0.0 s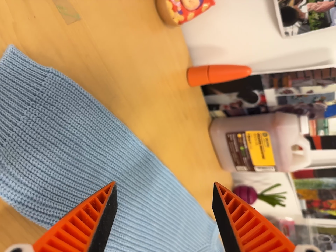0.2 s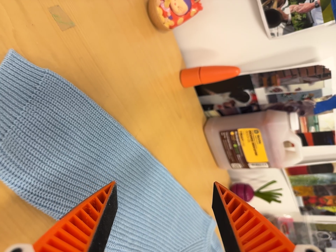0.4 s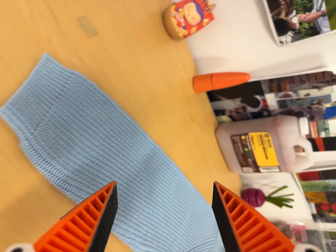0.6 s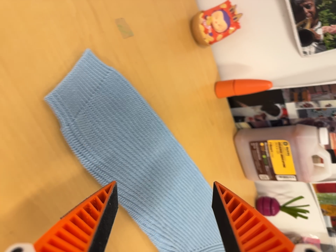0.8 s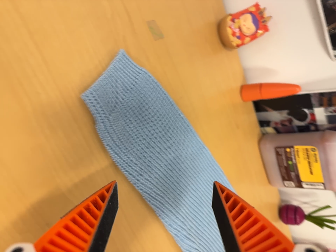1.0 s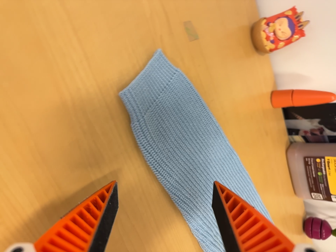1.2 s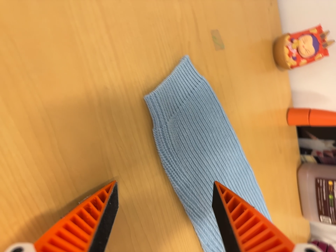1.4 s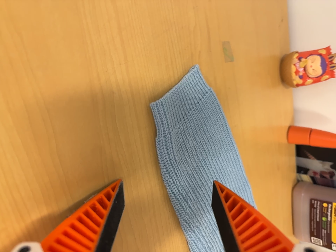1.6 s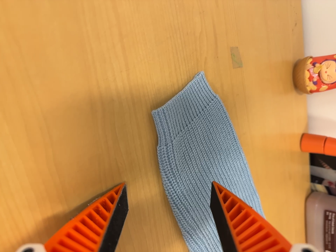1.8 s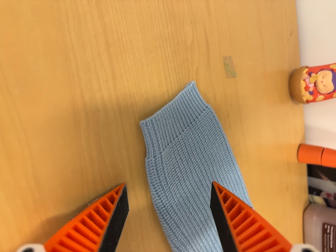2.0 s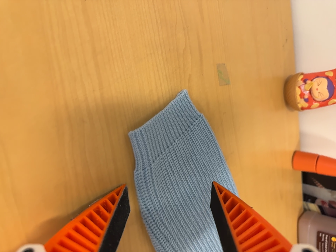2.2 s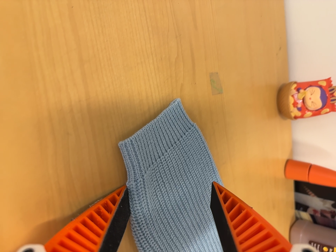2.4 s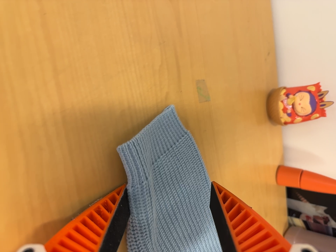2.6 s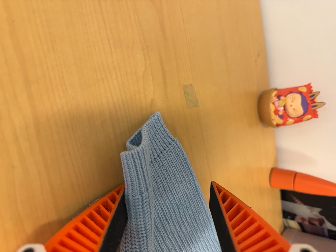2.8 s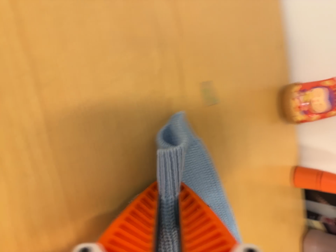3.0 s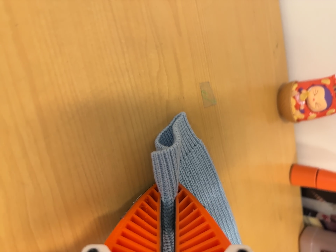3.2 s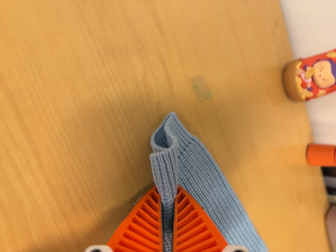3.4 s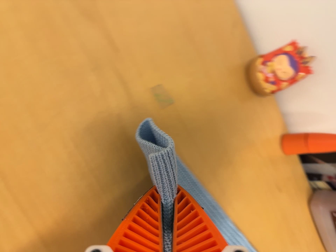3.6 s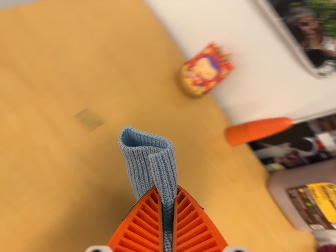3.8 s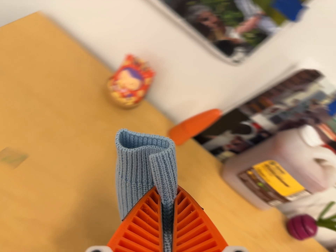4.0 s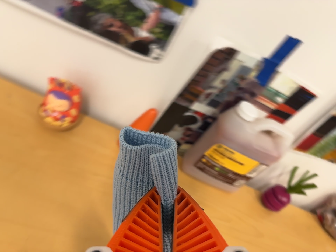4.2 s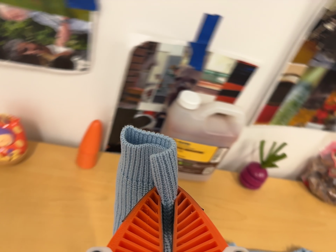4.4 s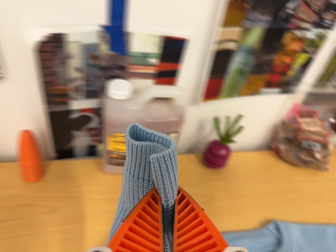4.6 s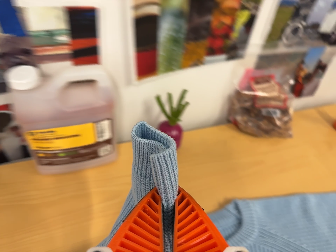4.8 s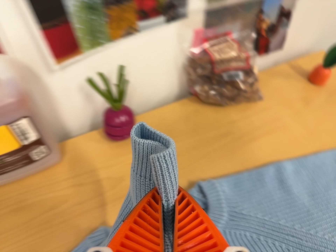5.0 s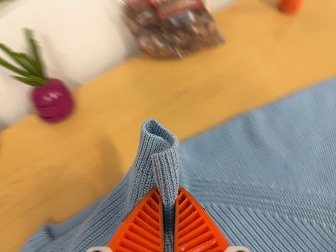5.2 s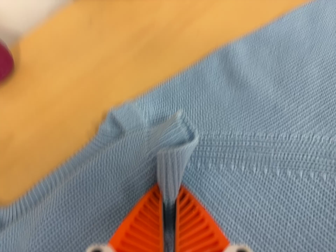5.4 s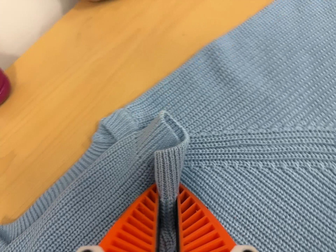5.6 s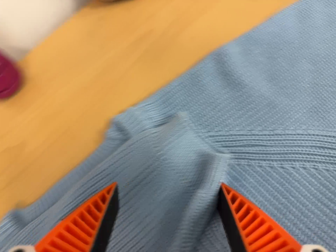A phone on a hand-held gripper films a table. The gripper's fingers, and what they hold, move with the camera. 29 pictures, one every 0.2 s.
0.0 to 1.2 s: The camera swings to its left by about 15 degrees, and the scene slides to the right. It travels to its left, backward and toward the bottom of its view, about 9 cm, so close, fixed things drift to the right. Its aim tips toward the top of its view by about 10 degrees. It rolls about its line of sight by about 15 degrees, and the scene rotates clockwise.
1.2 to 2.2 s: The camera shifts only a little, or ends up much as it began.
2.2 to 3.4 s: The camera travels to its right, about 8 cm. It rolls about its line of sight by about 20 degrees, and the scene rotates counterclockwise.
3.4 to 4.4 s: The scene slides to the left, as the camera pans about 10 degrees to its right. It travels to its right, about 40 cm, so close, fixed things drift to the left. It rolls about its line of sight by about 65 degrees, and the scene rotates counterclockwise.
4.4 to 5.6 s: The camera travels to its right and forward, about 36 cm, so close, fixed things drift to the left. Its aim tips toward the bottom of its view by about 25 degrees, and the scene shifts upward. It rolls about its line of sight by about 35 degrees, and the scene rotates counterclockwise.
The film runs forward here.
